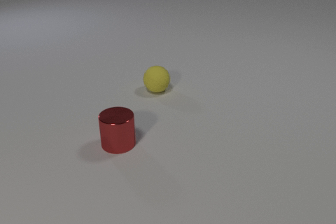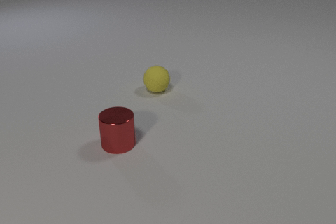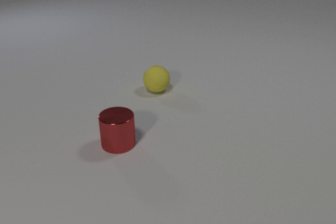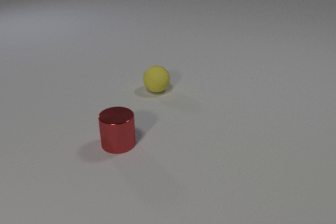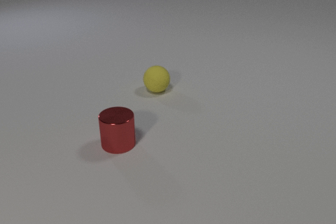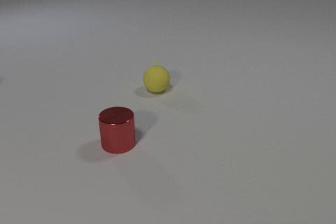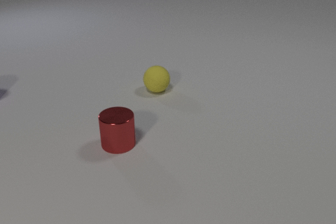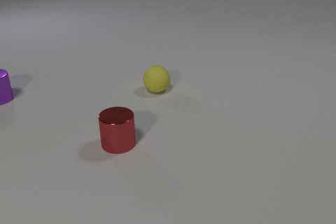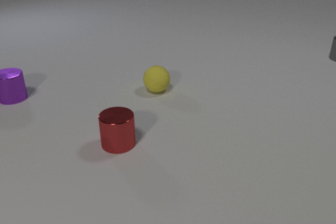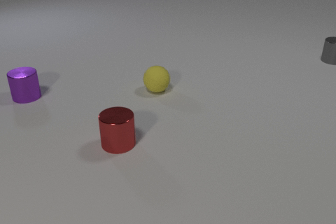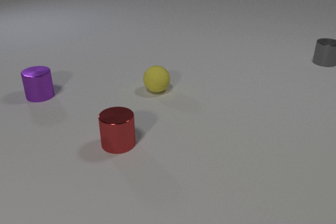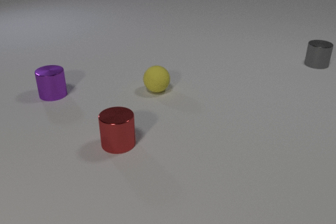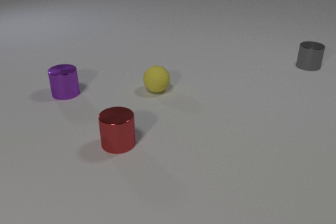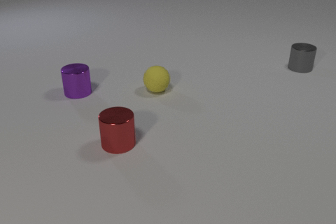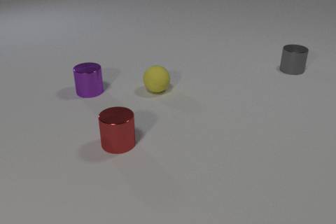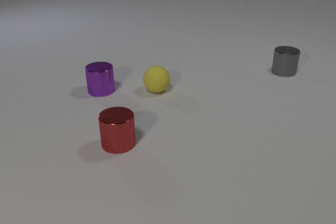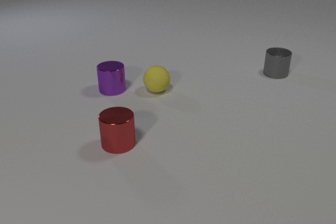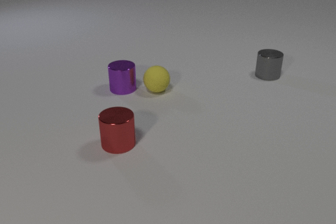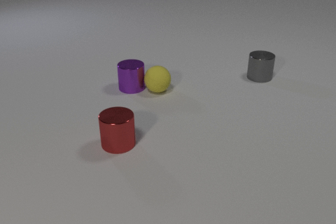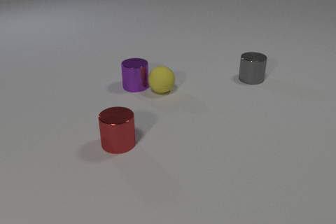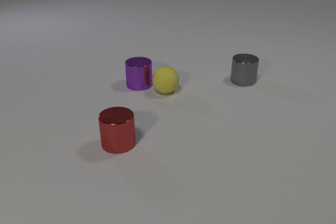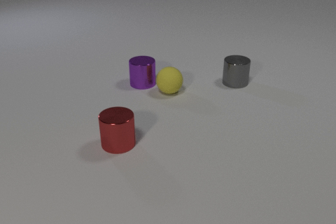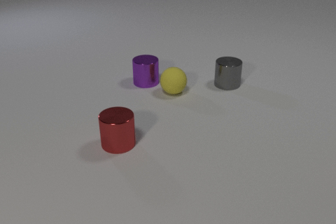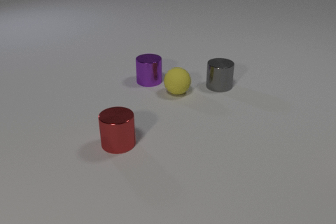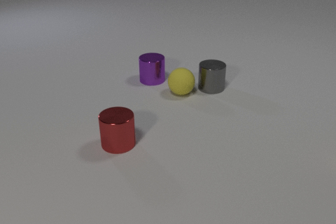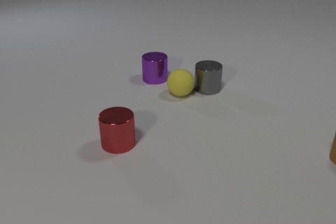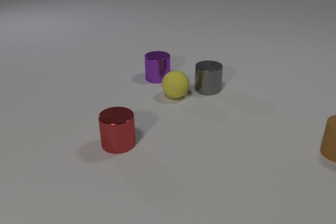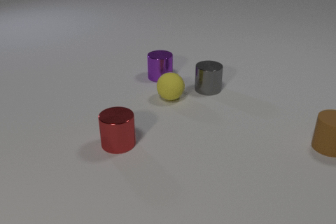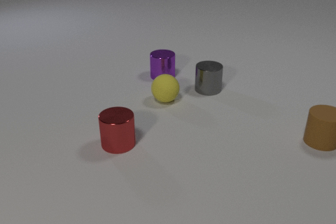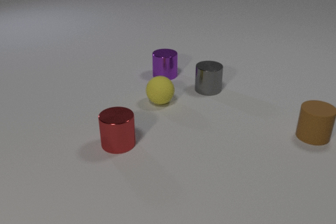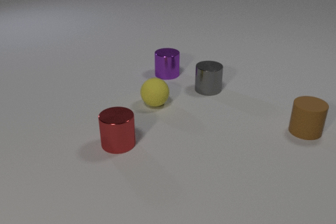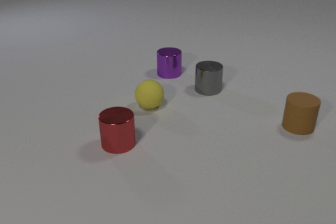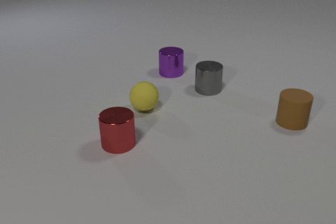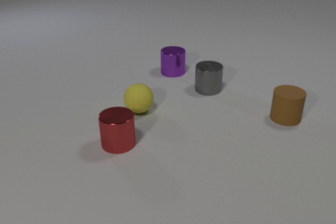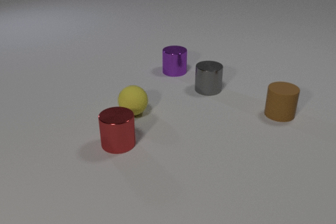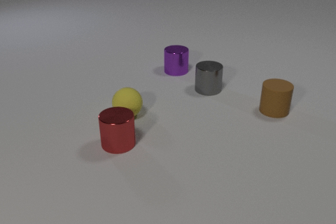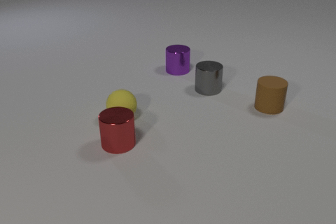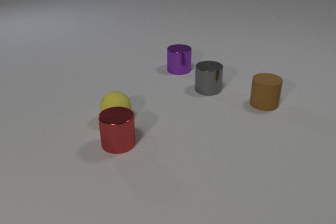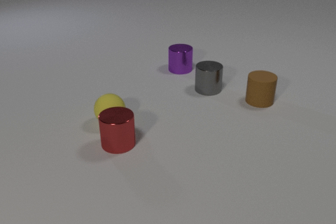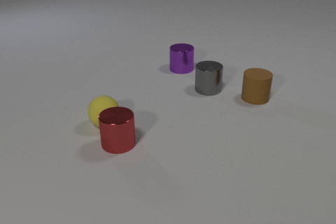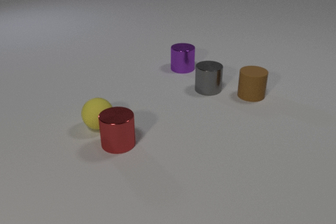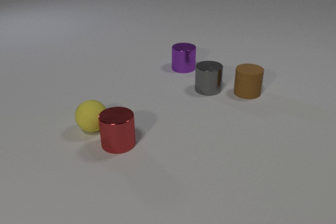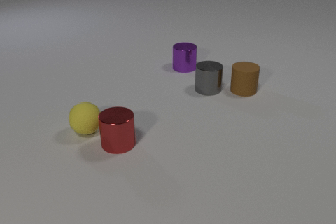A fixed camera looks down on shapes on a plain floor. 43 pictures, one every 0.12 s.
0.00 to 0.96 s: The purple metal cylinder comes in at the left edge, slides to the right. The gray metal cylinder comes in at the right edge, slides toward the camera and to the left.
0.96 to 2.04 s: The purple metal cylinder slides to the right. The gray metal cylinder slides toward the camera and to the left.
2.04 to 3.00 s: The purple metal cylinder slides to the right and away from the camera. The yellow rubber sphere rolls to the right. The brown rubber cylinder comes in at the right edge. The gray metal cylinder slides to the left and toward the camera. The purple metal cylinder and the yellow rubber sphere collide. The yellow rubber sphere and the gray metal cylinder collide.
3.00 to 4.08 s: The purple metal cylinder slides to the right and away from the camera. The yellow rubber sphere rolls to the left and toward the camera. The brown rubber cylinder slides to the left and away from the camera.
4.08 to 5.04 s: The purple metal cylinder slides to the right and away from the camera. The yellow rubber sphere rolls to the left and toward the camera. The brown rubber cylinder slides away from the camera and to the left.
What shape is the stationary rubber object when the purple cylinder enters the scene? sphere.
What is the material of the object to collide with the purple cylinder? rubber.
How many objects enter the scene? 3.
